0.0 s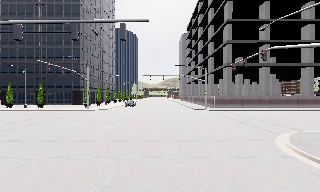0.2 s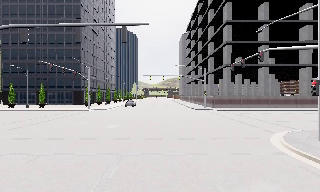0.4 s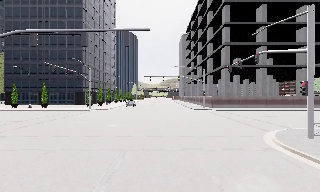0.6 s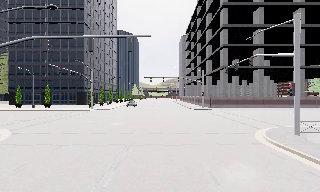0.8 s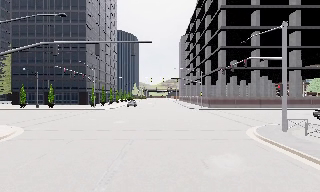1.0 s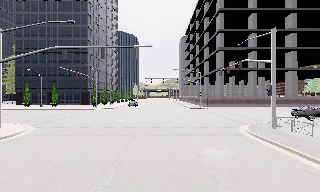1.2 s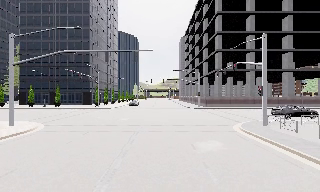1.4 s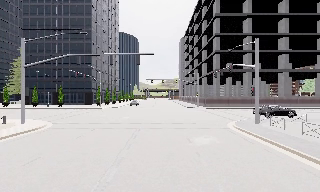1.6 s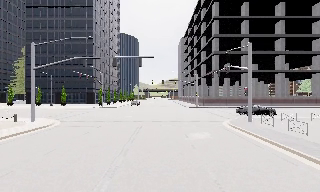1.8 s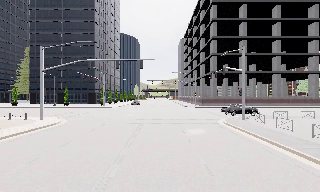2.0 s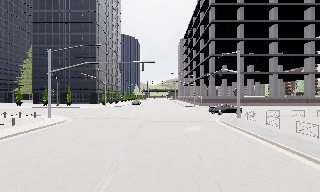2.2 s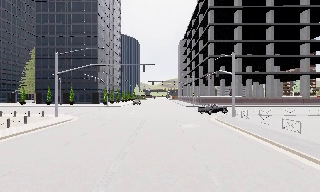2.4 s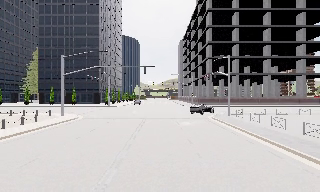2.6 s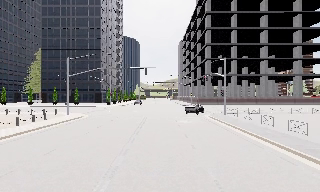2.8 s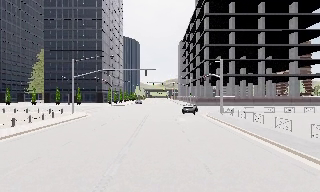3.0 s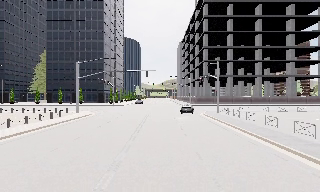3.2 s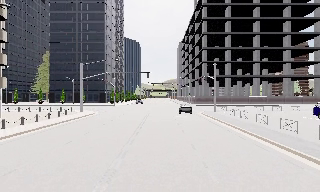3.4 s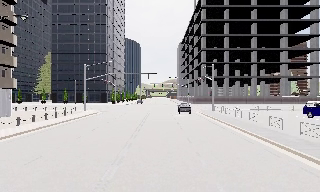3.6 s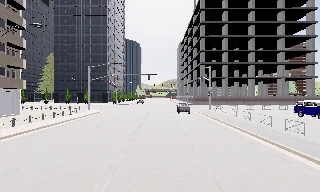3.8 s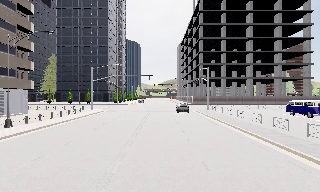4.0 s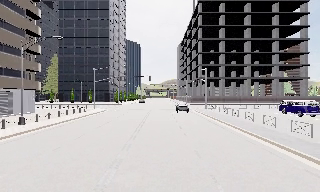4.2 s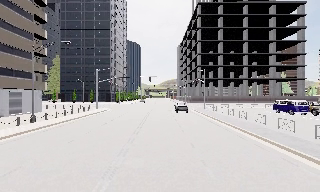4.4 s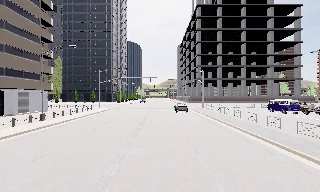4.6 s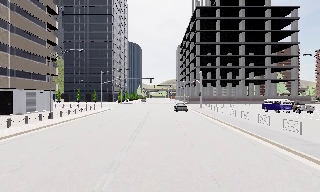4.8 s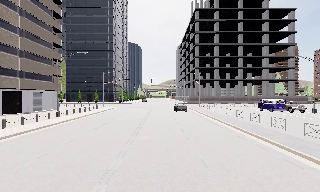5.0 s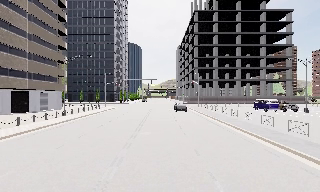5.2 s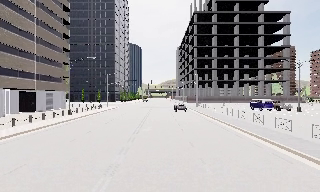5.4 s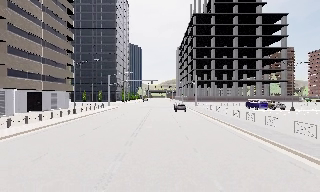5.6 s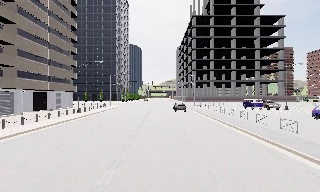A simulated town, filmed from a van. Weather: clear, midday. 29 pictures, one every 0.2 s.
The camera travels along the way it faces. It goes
backward.
0.0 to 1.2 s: The camera travels backward, about 5 m, so what stands in front gets smaller. It gains speed.
1.2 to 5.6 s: The camera travels backward, about 25 m, so what stands in front gets smaller.
The film runs backward here.
